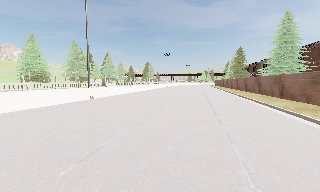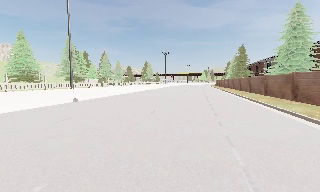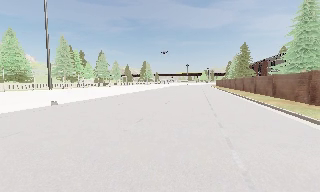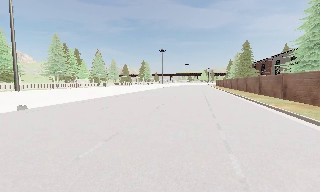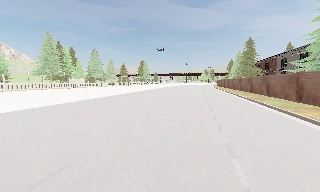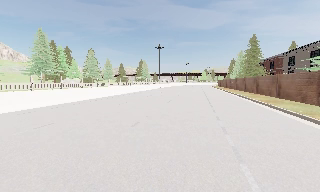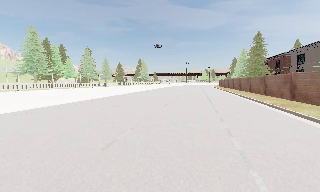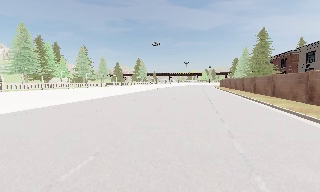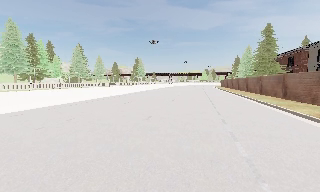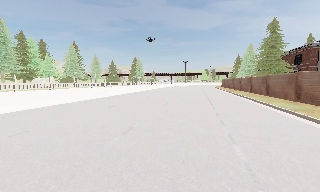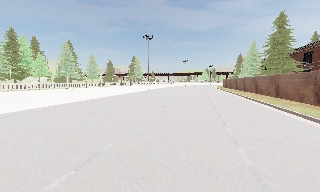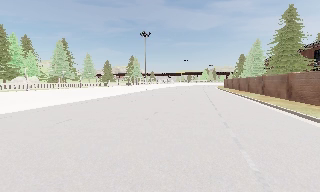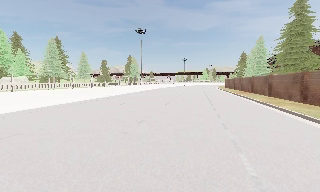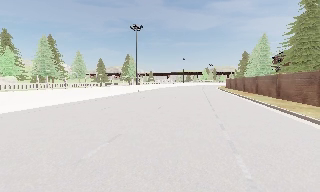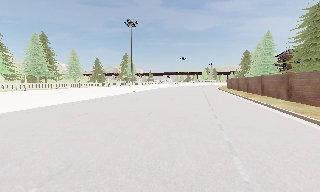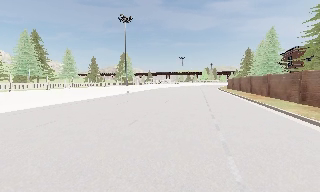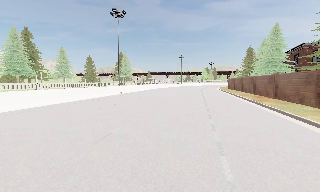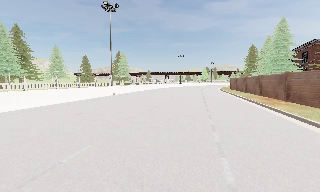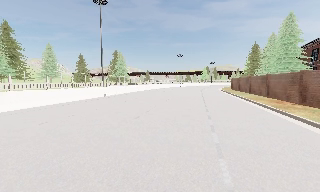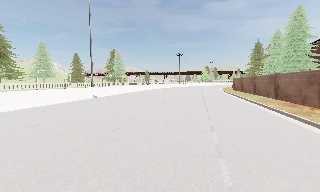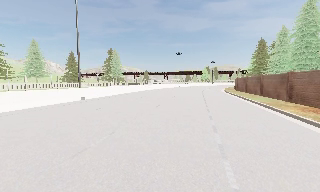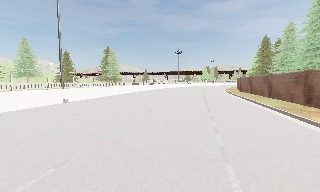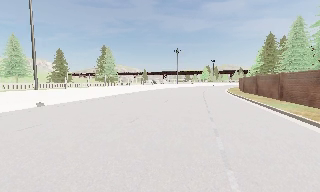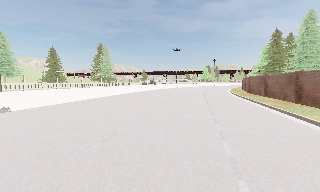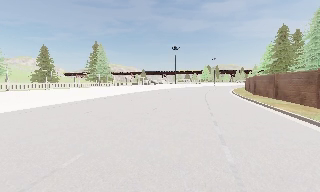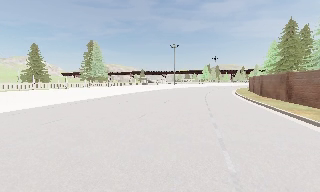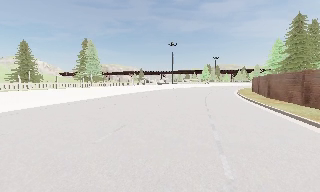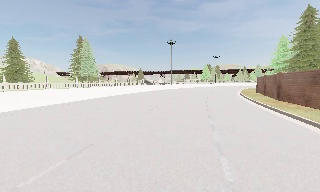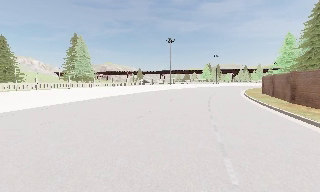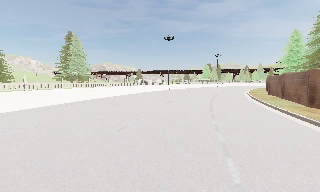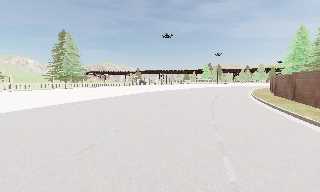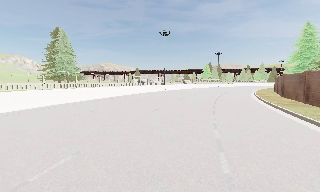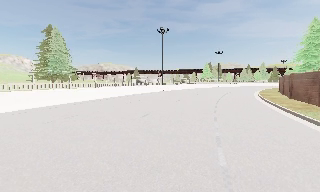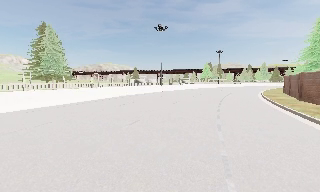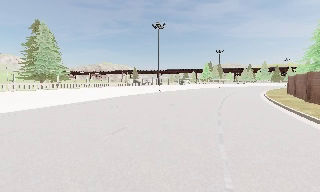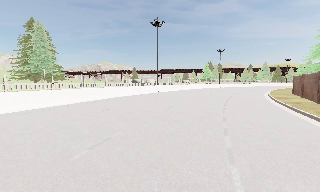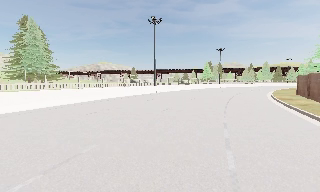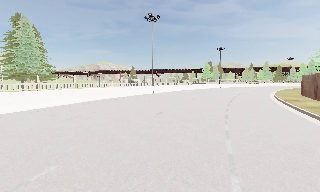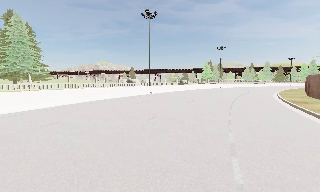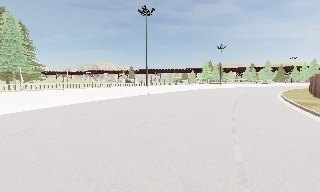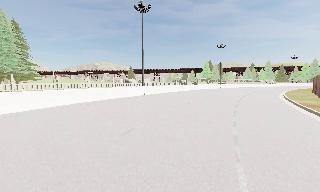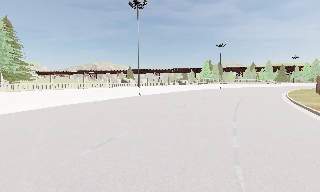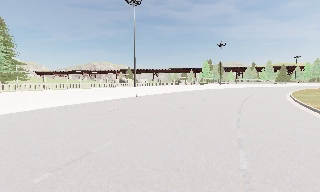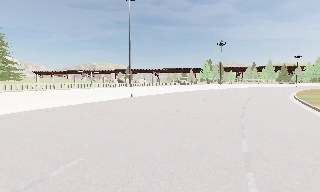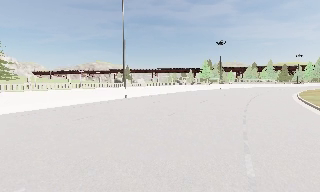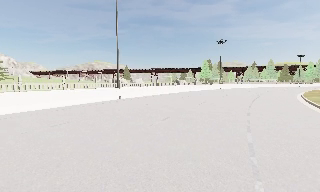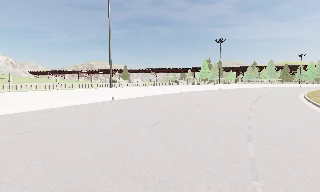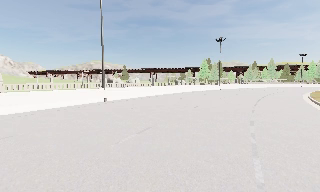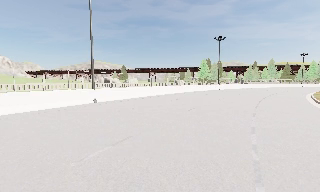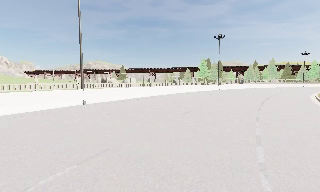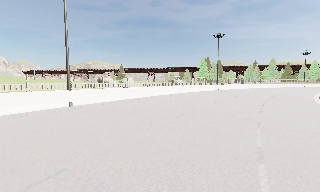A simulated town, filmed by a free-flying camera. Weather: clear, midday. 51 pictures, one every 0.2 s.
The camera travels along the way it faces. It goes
forward.
0.0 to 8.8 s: The camera travels forward, about 85 m, so what stands in front looms larger. It loses speed.
8.8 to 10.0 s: The camera travels forward and to its right, about 7 m, so what stands in front looms larger.
The film runs forward here.
